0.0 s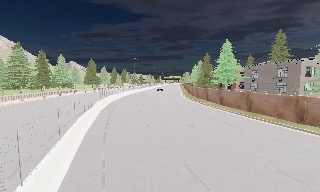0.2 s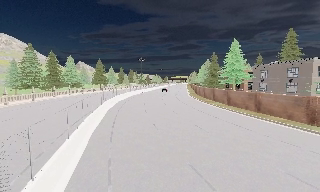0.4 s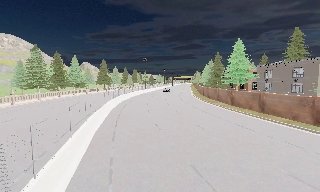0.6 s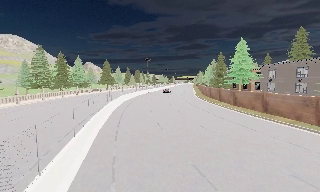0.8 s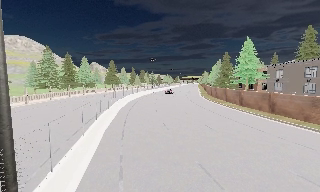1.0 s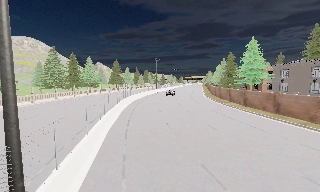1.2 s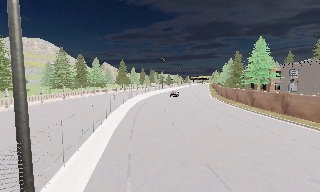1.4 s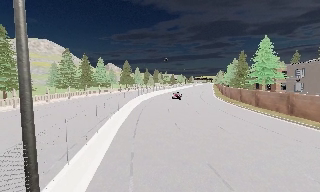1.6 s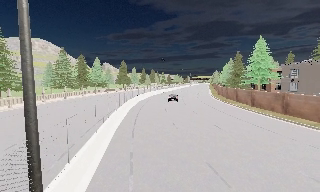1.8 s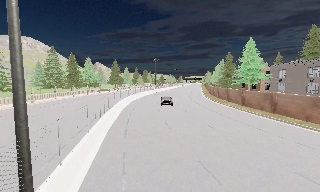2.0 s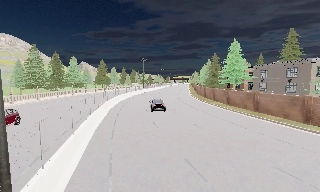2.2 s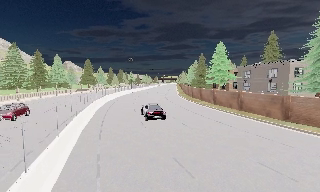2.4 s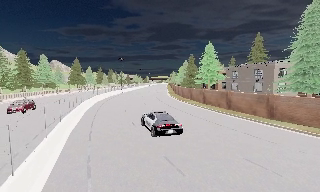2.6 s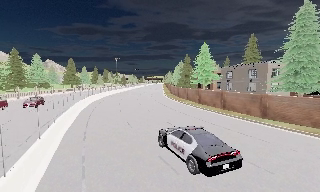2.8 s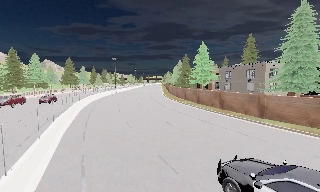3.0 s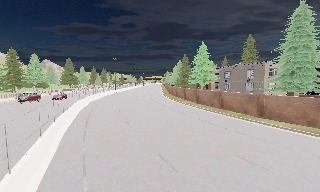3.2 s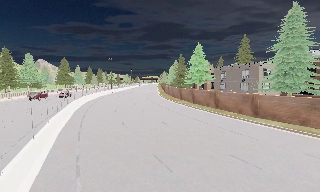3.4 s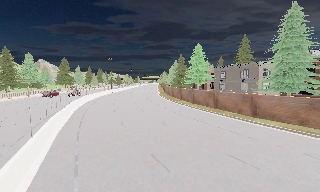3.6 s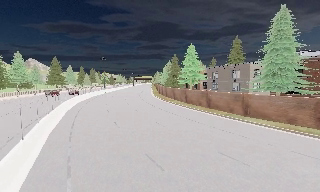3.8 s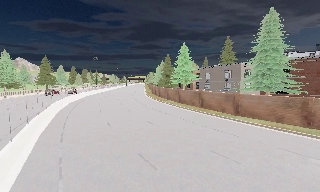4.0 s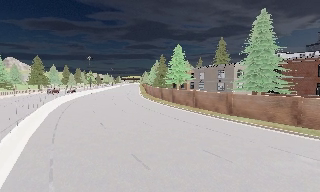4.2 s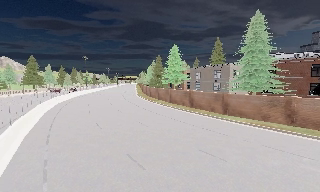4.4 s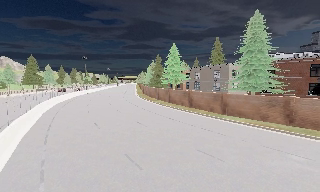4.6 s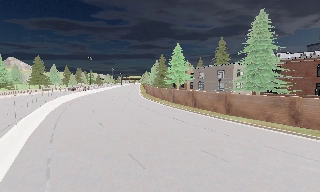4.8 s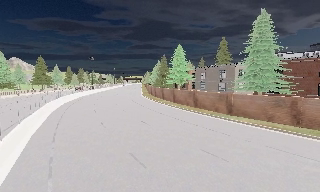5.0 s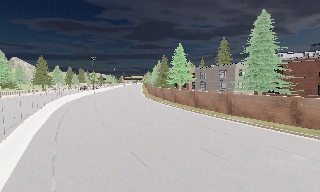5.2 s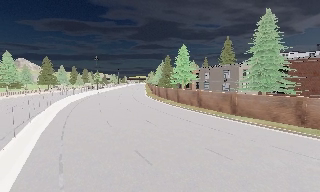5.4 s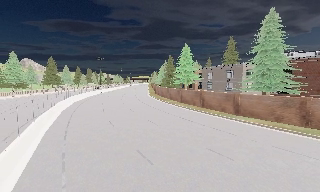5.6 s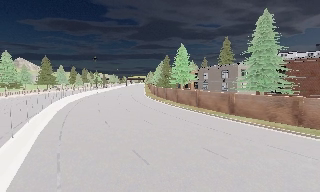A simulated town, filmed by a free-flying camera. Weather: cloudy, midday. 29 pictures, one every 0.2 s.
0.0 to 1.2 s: The camera shifts only a little, or ends up much as it began.
1.2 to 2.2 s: The scene slides to the left, as the camera pans about 10 degrees to its right.
2.2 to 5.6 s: The camera swings to its right by about 10 degrees, and the scene slides to the left. It travels backward and to its right, about 1 m, so what stands in front gets smaller.
The film runs backward here.
